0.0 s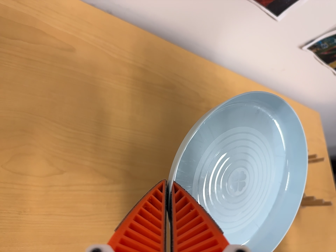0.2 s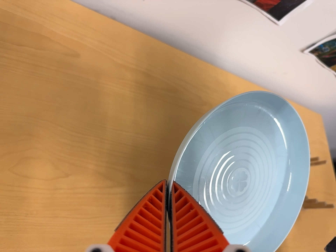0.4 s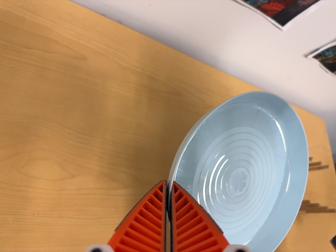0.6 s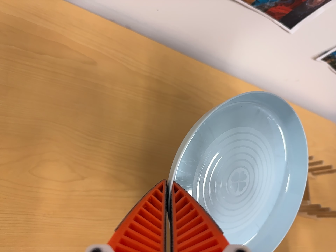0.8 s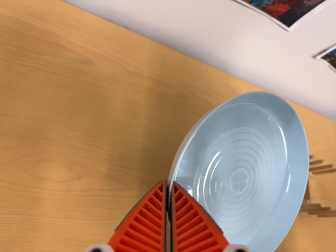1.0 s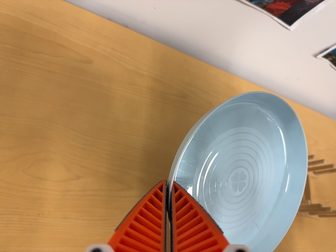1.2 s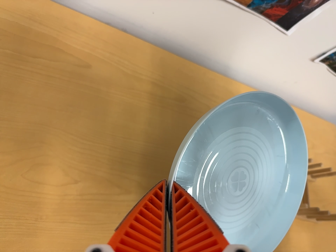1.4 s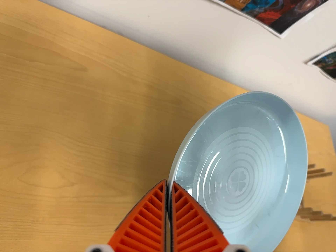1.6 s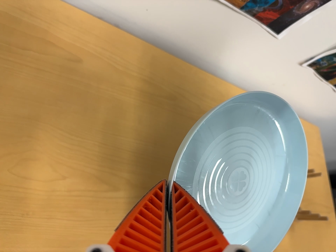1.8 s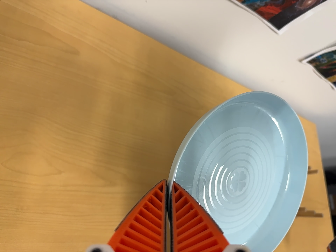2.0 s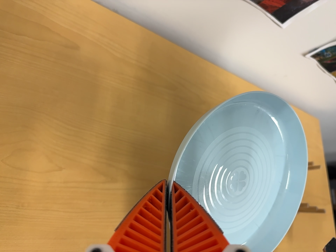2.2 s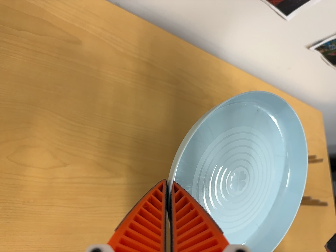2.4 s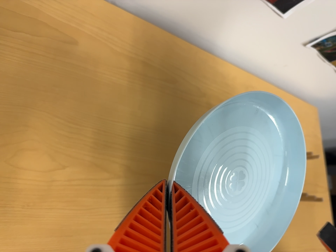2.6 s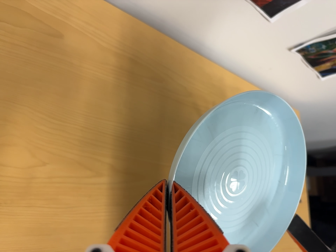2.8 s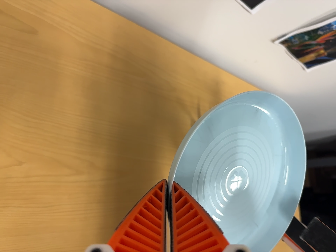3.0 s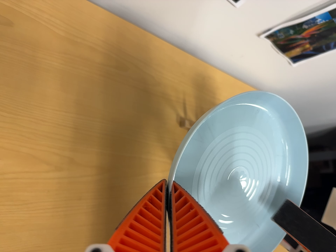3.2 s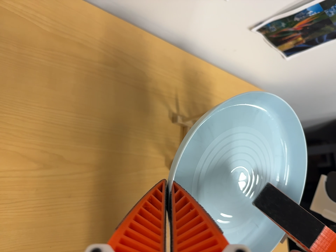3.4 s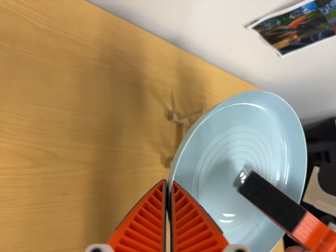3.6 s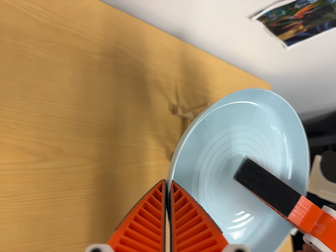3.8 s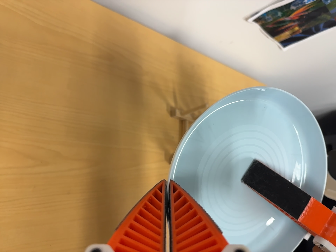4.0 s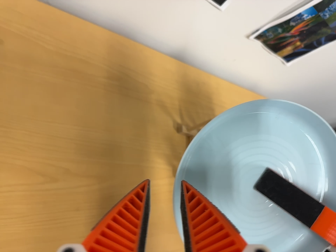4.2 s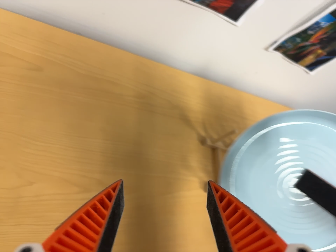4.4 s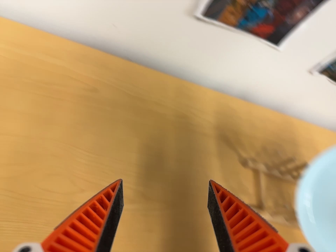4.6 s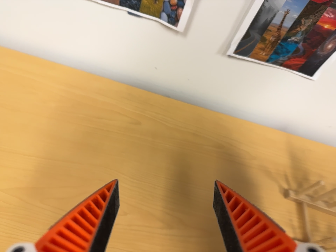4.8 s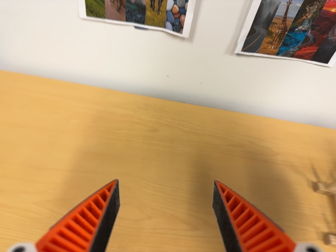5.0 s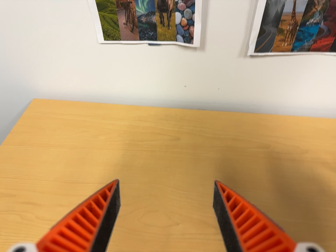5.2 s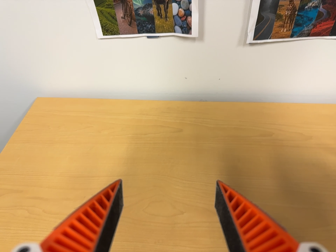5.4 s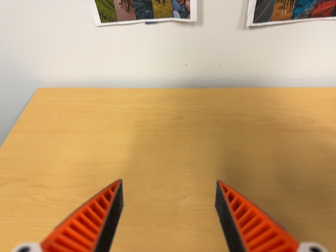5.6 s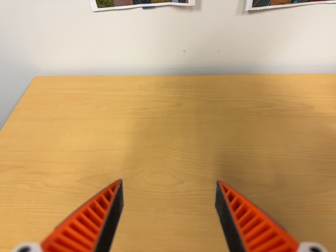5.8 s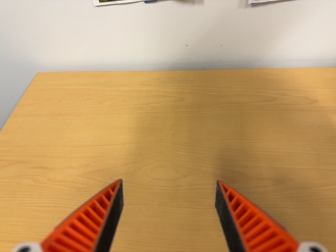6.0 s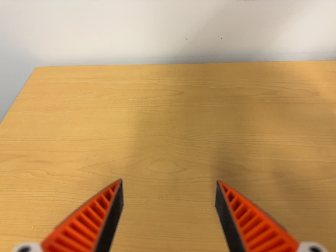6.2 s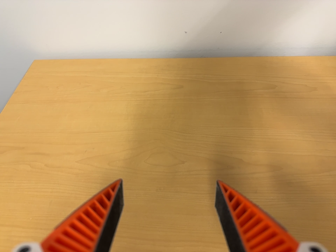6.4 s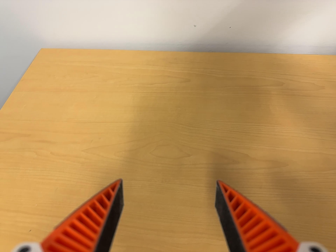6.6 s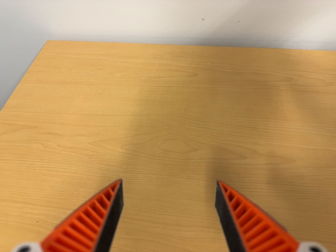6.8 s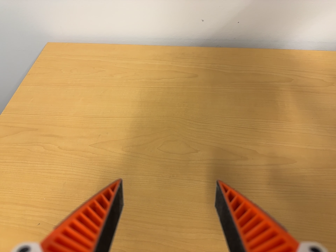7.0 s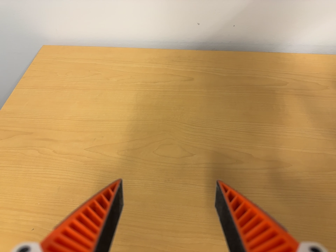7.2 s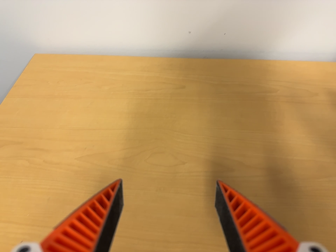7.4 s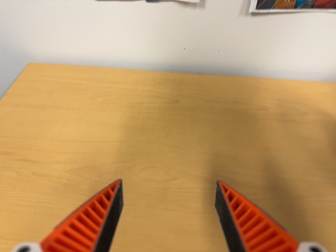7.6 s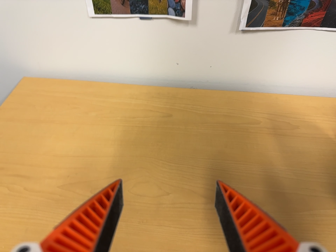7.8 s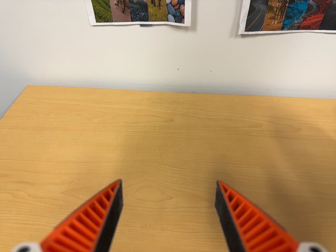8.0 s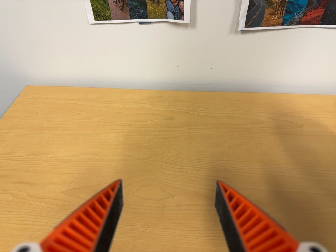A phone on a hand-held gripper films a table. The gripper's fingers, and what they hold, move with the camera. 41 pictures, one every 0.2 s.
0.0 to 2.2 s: The camera shifts only a little, or ends up much as it began.
2.2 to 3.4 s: The camera travels to its right, about 5 cm, so close, fixed things drift to the left.
3.4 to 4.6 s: The camera pans to its left by about 25 degrees. It travels backward and toward the bottom of its view, about 10 cm, so what stands in front gets smaller. Its aim tips toward the top of its view by about 25 degrees, and the scene shifts downward.
4.6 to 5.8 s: The camera pans to its left by about 15 degrees. It travels toward the bottom of its view and to its right, about 9 cm, so close, fixed things drift upward. It rolls about its line of sight by about 15 degrees, and the scene rotates counterclockwise.
5.8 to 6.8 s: The camera shifts only a little, or ends up much as it began.
6.8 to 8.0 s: The camera's aim tips toward the top of its view by about 10 degrees, and the scene shifts downward.
The film runs forward here.
